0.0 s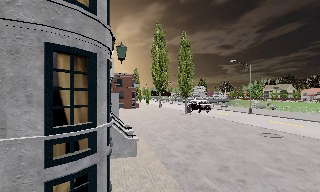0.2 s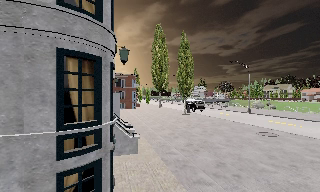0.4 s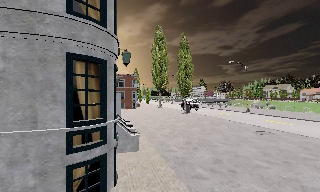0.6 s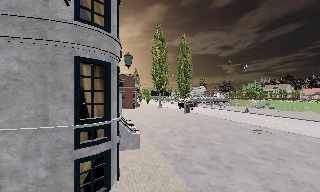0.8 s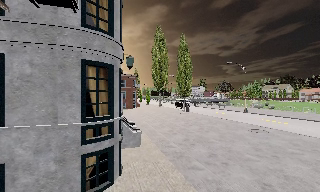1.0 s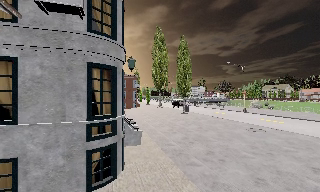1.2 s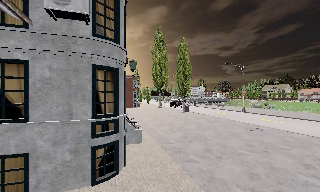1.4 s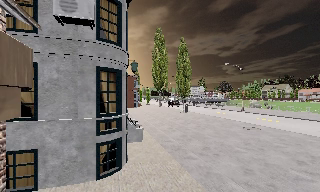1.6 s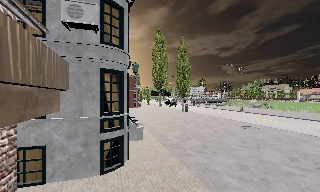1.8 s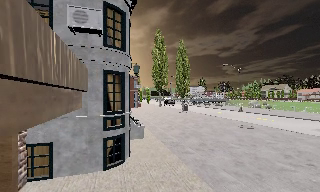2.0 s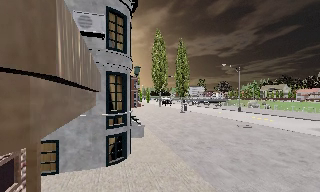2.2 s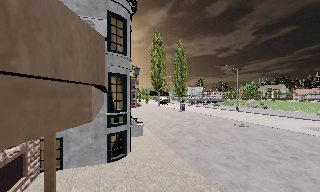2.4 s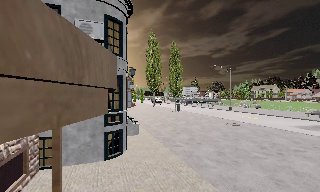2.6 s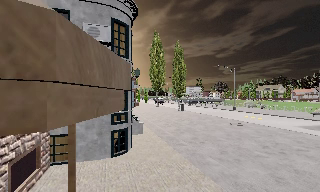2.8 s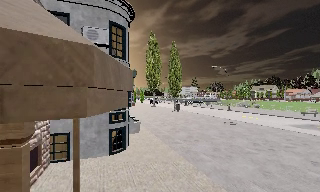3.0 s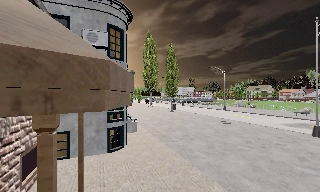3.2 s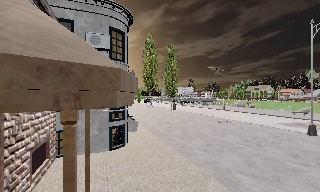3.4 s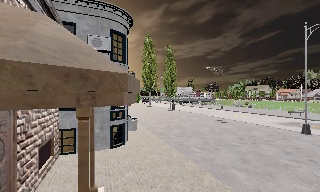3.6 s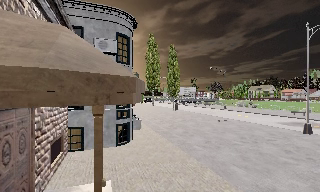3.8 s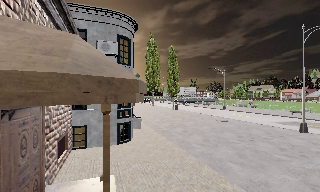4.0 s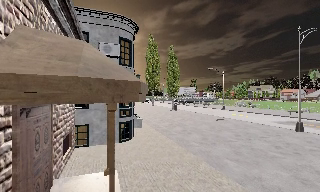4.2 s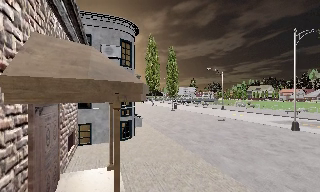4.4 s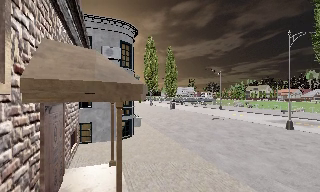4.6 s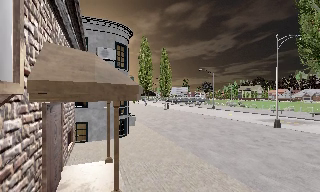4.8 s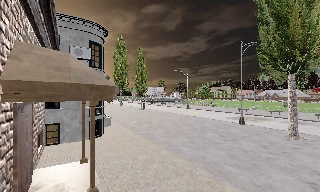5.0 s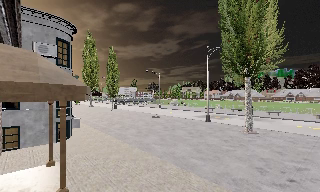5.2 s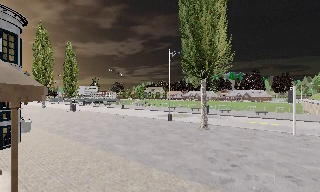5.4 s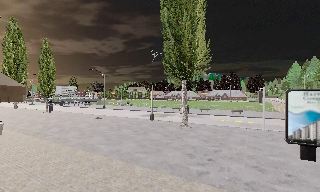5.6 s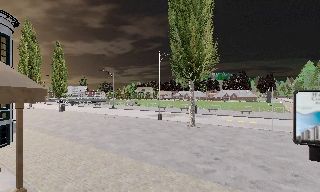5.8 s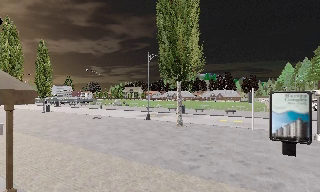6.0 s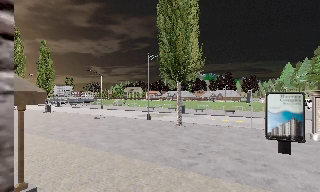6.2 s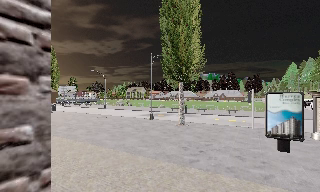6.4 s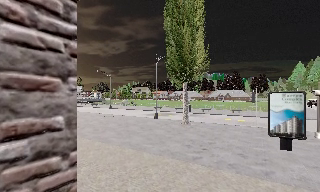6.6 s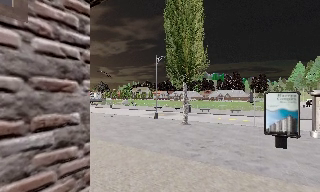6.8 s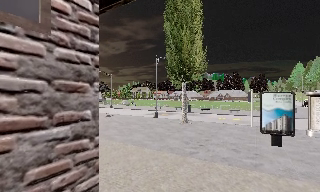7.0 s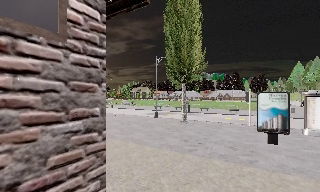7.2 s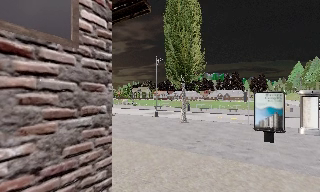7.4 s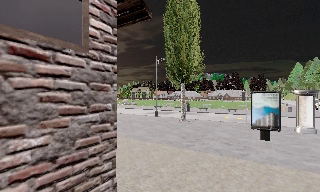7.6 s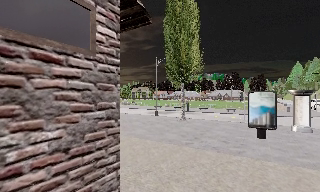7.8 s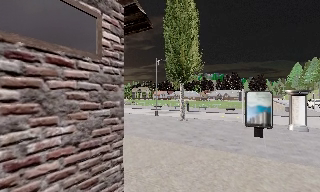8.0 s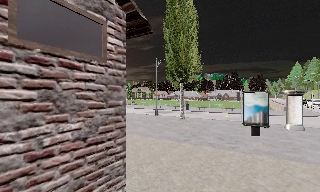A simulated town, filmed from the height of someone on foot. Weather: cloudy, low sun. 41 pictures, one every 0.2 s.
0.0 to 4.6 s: The camera travels backward, about 7 m, so what stands in front gets smaller.
4.6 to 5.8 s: The scene slides to the left, as the camera pans about 40 degrees to its right. It travels backward, about 2 m.
5.8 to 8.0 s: The camera travels backward, about 3.5 m, so what stands in front gets smaller.
The film runs backward here.
